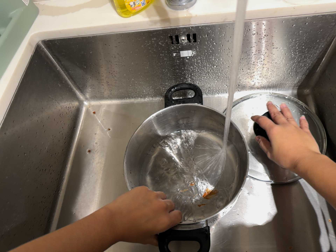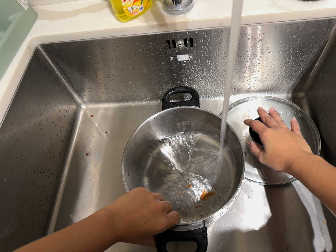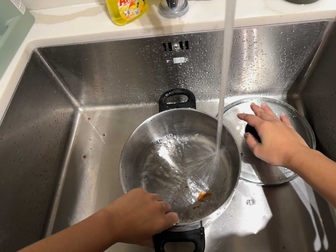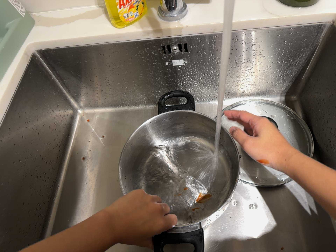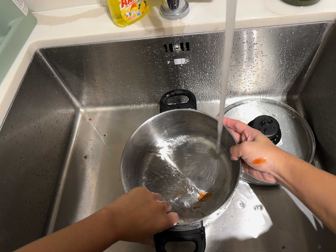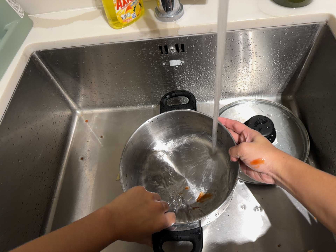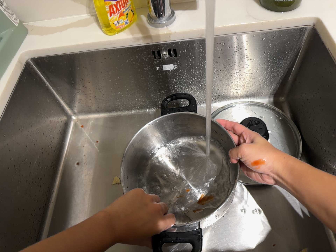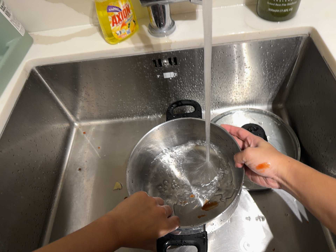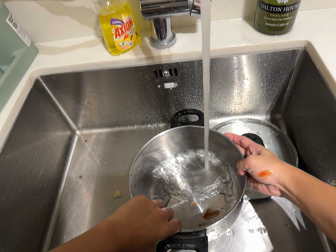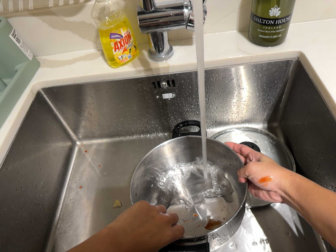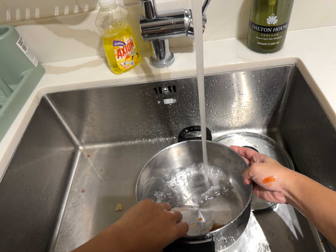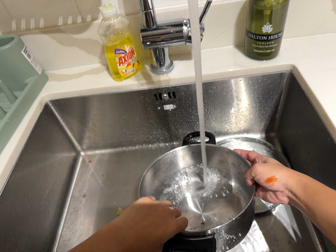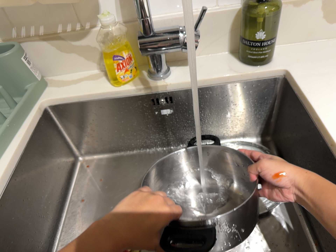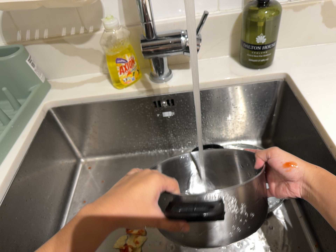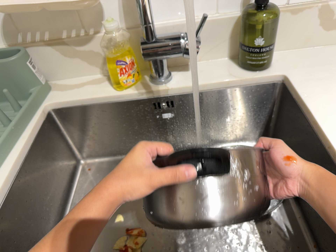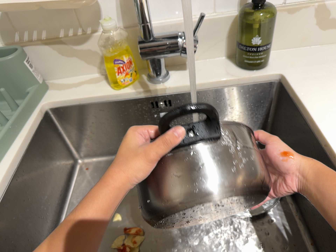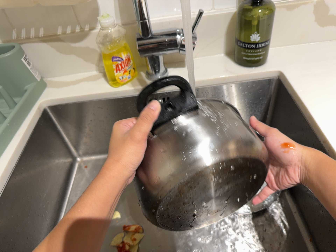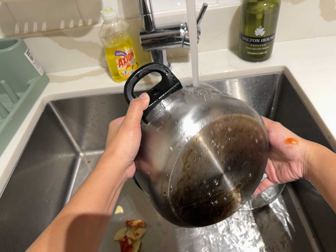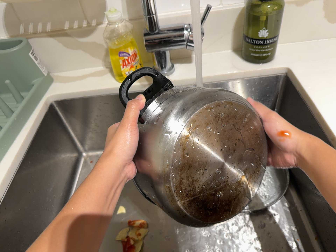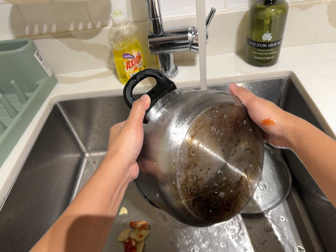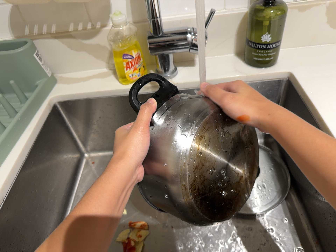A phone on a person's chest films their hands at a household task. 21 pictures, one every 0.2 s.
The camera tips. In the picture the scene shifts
downward.
0.0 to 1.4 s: The camera shifts only a little, or ends up much as it began.
1.4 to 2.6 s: The camera travels backward, about 7 cm, so what stands in front gets smaller. Its aim tips toward the top of its view by about 10 degrees, and the scene shifts downward.
2.6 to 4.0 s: The camera keeps its place and its aim.
The film runs backward here.
